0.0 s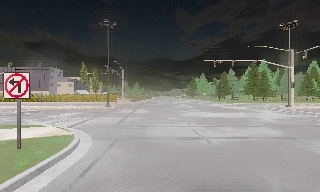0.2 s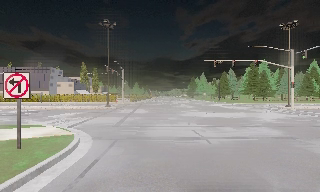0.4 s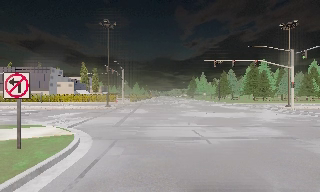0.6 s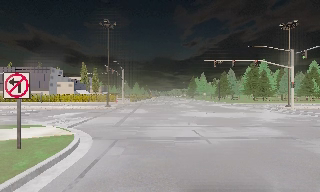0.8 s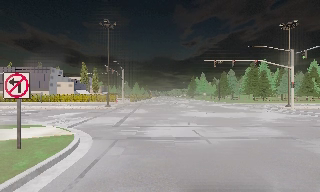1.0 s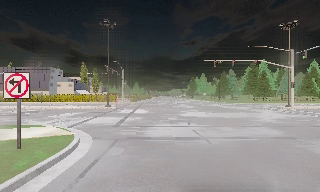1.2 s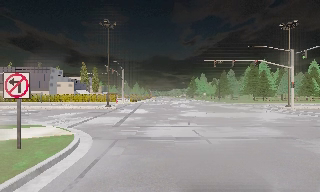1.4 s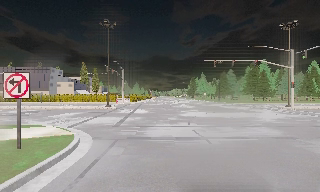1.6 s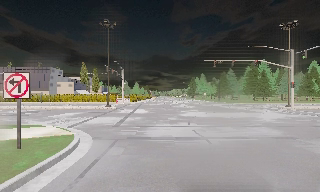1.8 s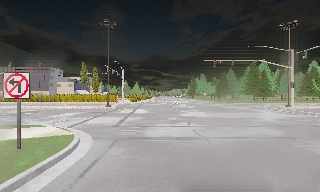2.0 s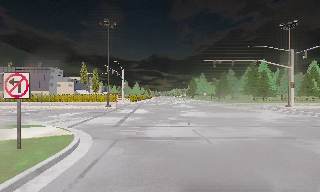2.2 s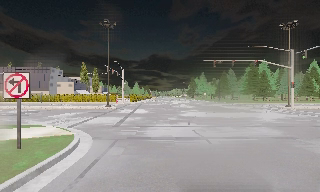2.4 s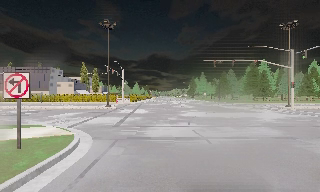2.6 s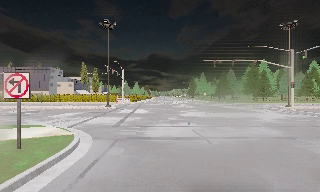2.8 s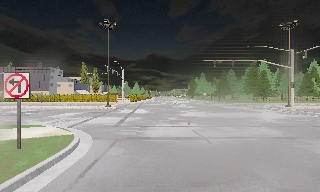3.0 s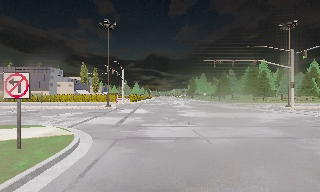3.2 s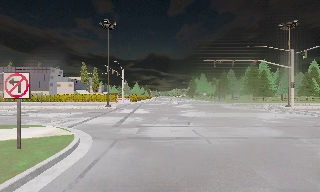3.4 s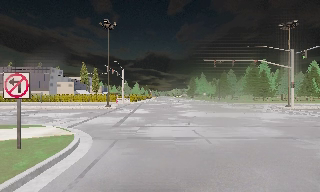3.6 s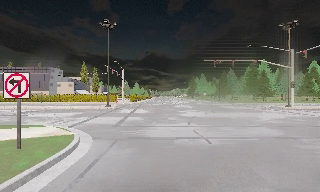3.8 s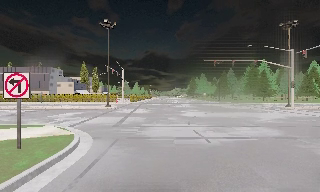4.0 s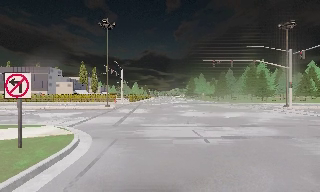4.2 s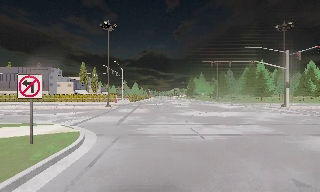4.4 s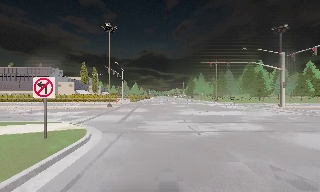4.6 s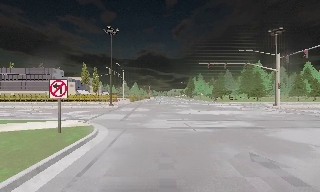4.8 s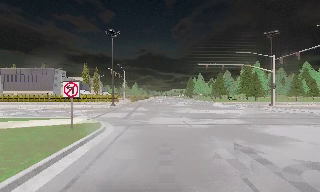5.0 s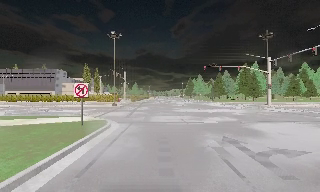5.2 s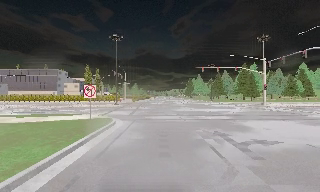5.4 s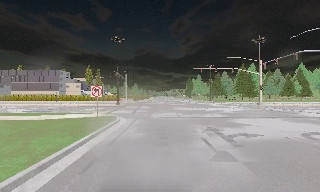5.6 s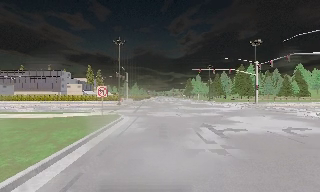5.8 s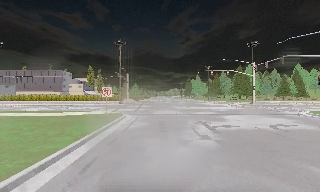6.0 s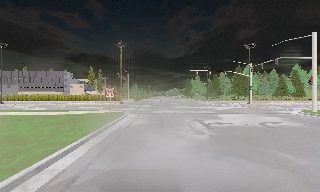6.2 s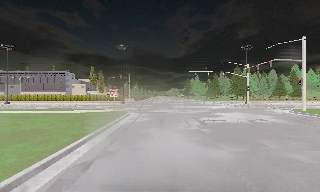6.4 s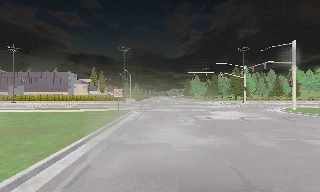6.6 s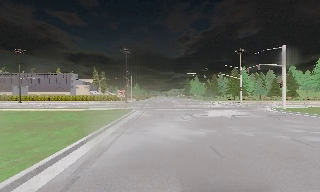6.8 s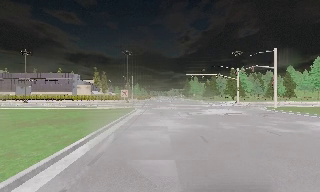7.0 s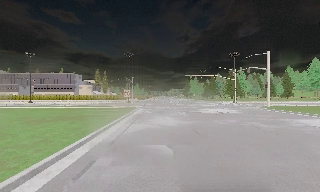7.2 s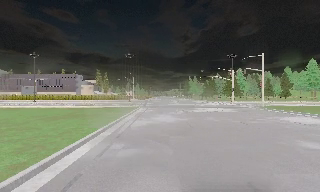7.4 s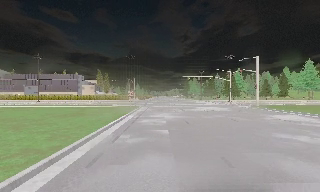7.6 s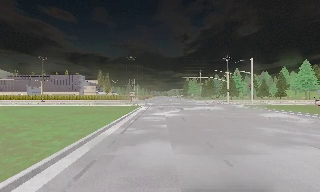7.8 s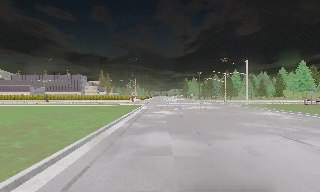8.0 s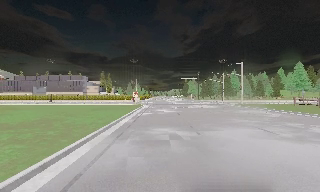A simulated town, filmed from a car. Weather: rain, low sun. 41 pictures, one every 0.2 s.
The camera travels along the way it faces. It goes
backward.
0.0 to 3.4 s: The camera keeps its place and its aim.
3.4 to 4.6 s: The camera travels backward, about 2 m, so what stands in front gets smaller. It gains speed.
4.6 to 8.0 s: The camera travels backward, about 20 m, so what stands in front gets smaller.
The film runs backward here.
